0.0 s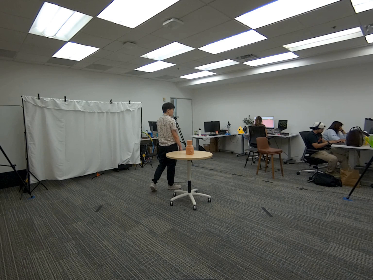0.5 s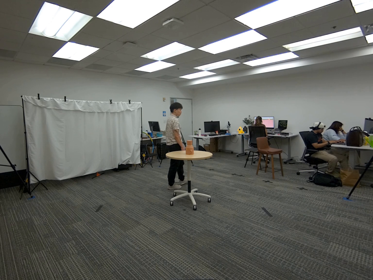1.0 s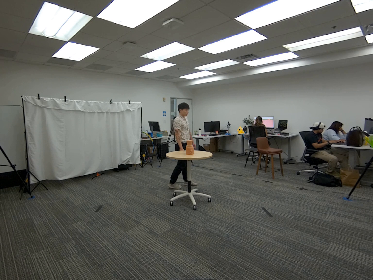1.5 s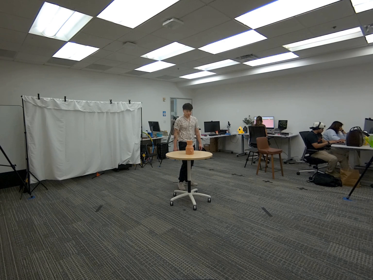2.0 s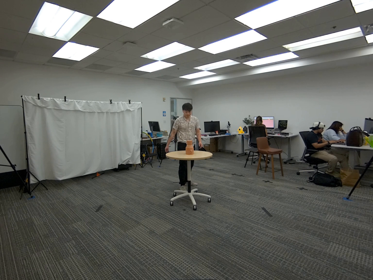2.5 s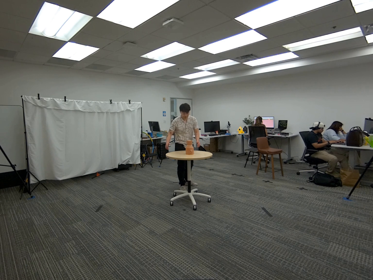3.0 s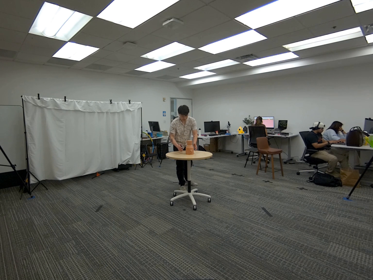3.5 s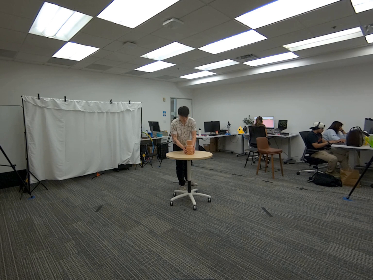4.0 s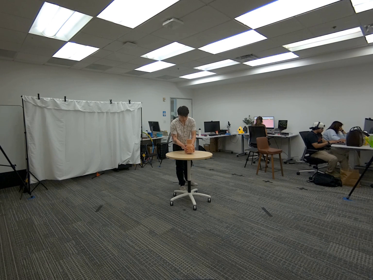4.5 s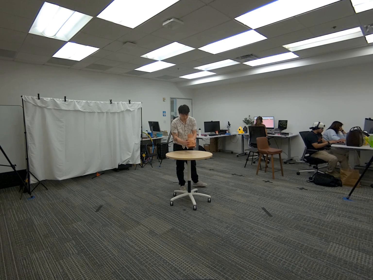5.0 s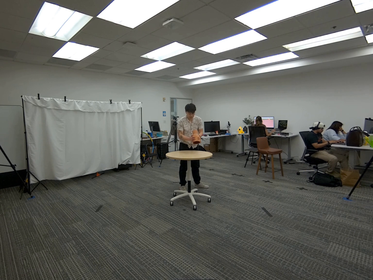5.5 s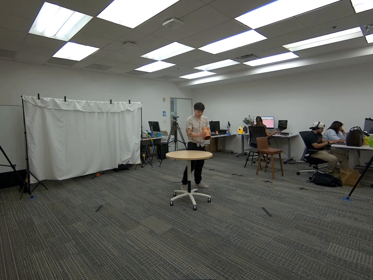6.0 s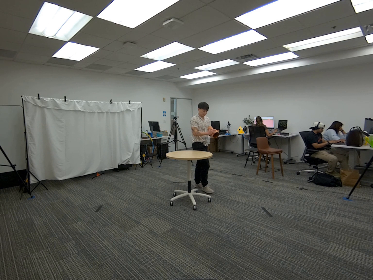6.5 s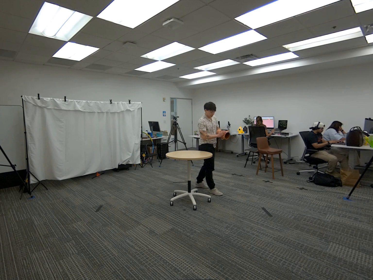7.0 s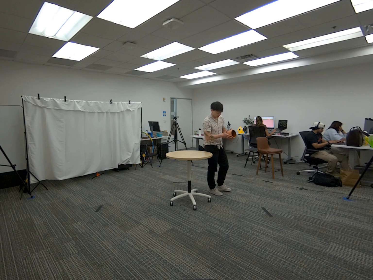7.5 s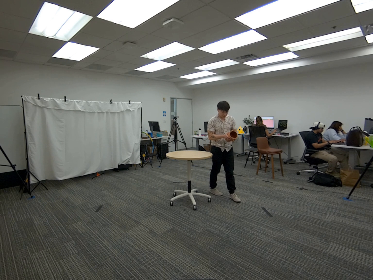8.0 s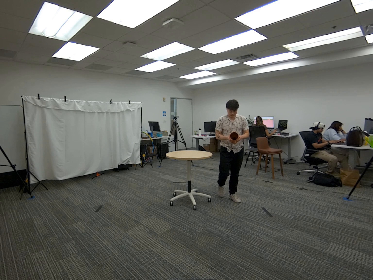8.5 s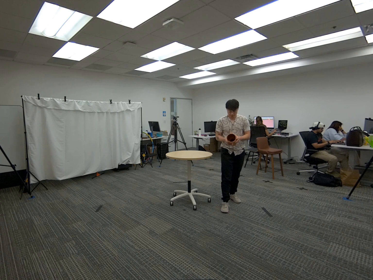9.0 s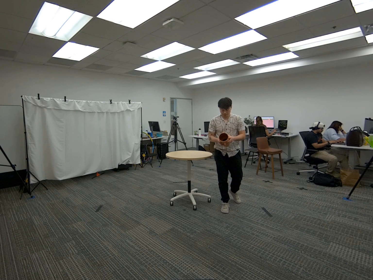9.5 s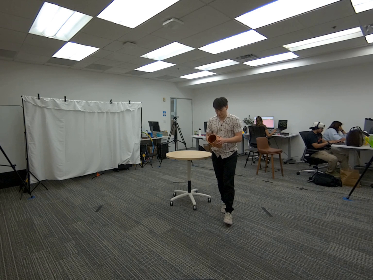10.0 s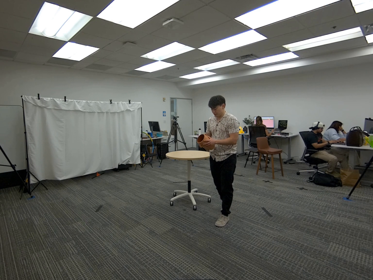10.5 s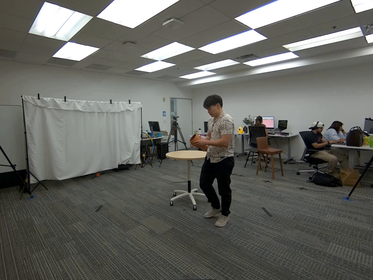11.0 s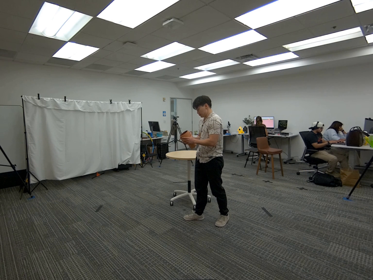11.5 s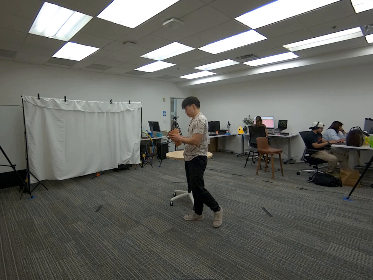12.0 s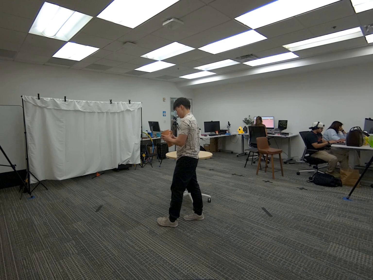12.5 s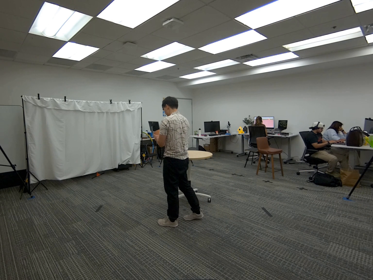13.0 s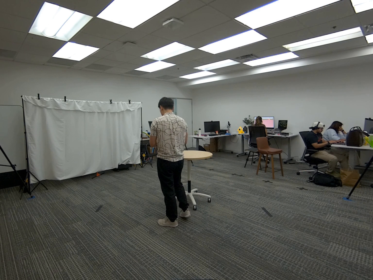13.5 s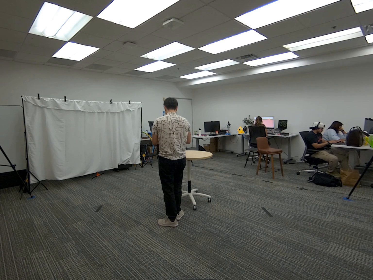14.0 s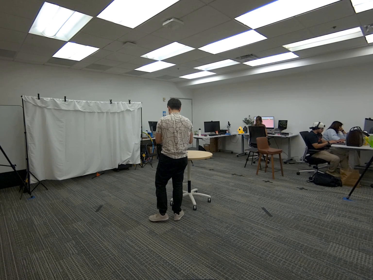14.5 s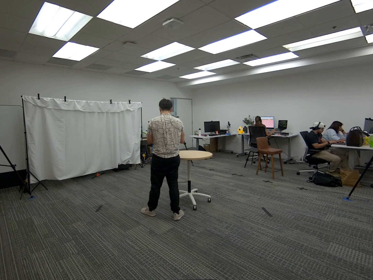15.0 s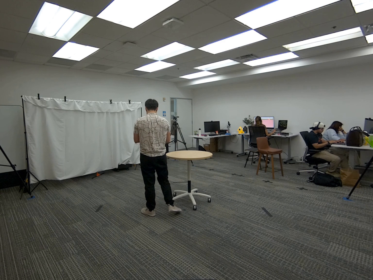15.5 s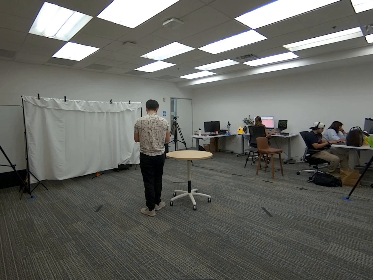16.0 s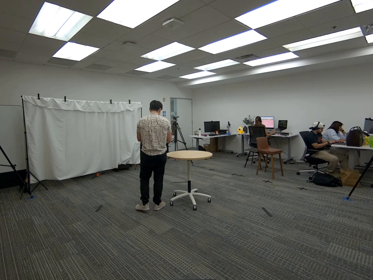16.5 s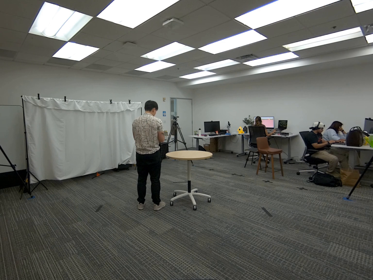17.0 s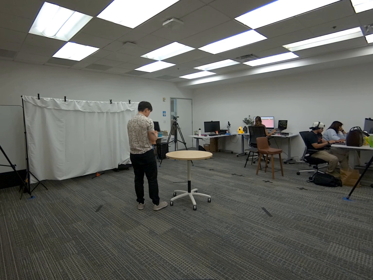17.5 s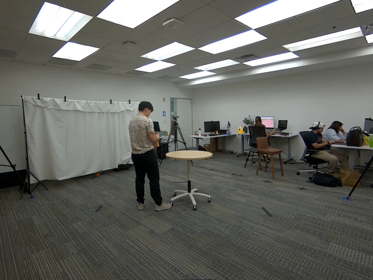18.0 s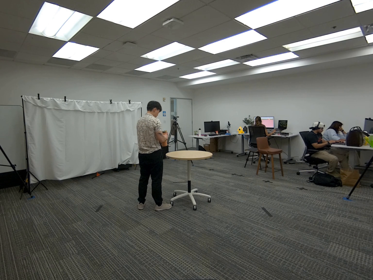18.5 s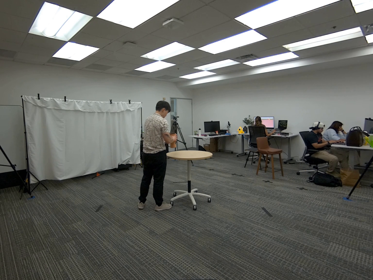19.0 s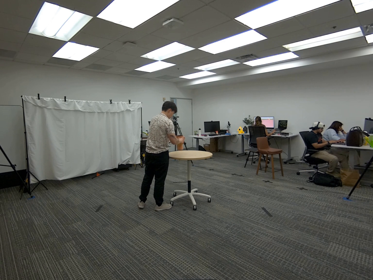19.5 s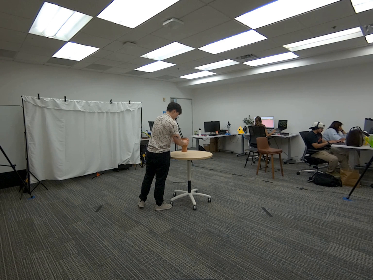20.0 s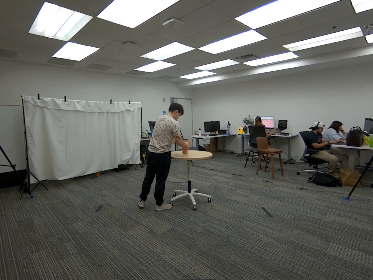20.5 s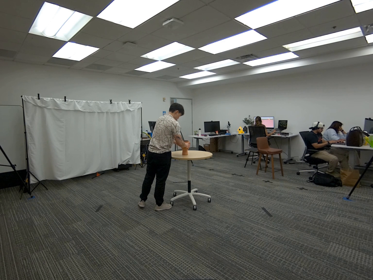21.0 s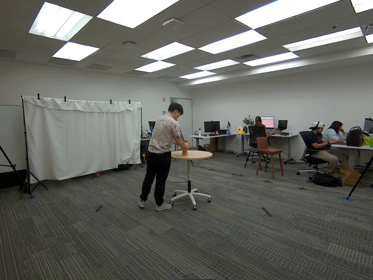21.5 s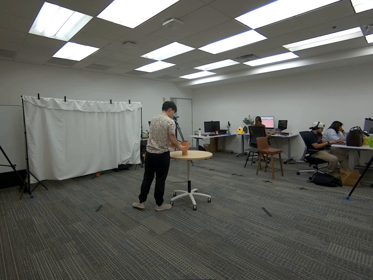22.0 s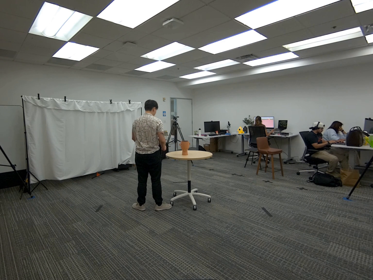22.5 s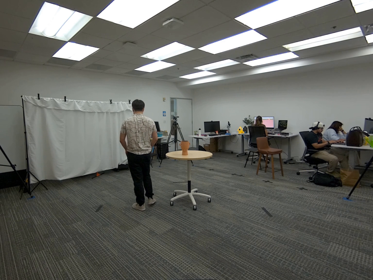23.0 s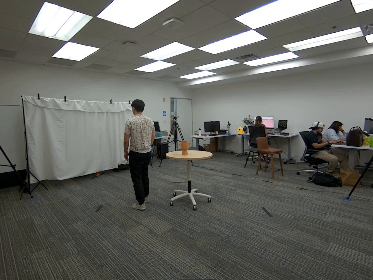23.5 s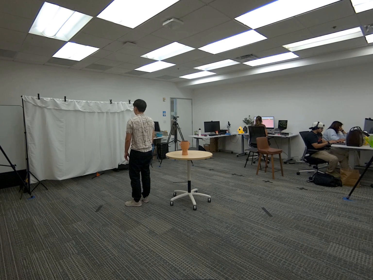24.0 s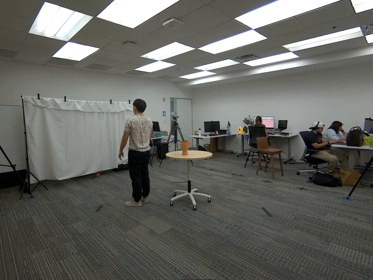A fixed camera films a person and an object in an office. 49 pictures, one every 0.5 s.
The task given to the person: Walk over to the ceramic vase on the round table and pick it up with both hands. Place the vase upside on the table.
